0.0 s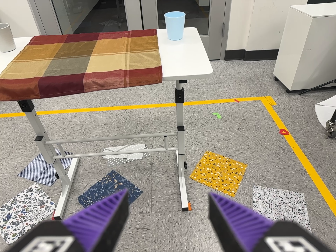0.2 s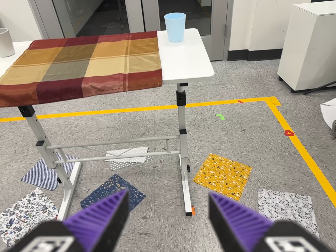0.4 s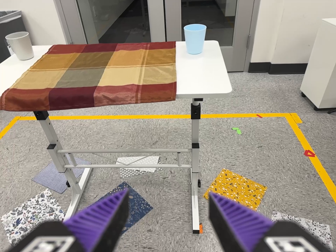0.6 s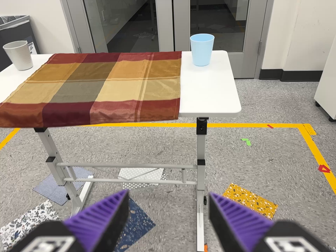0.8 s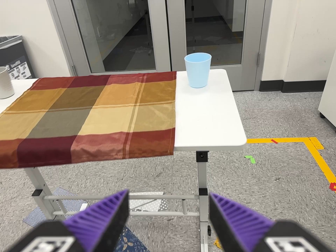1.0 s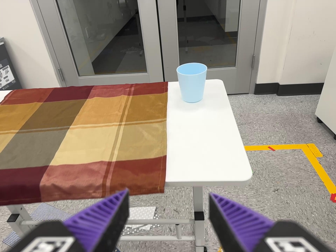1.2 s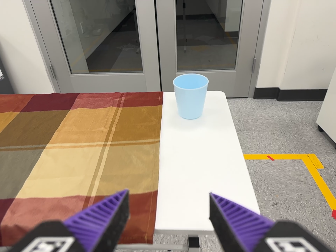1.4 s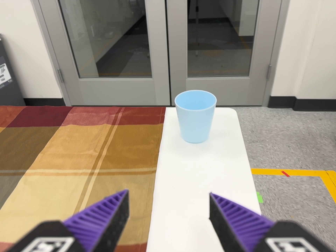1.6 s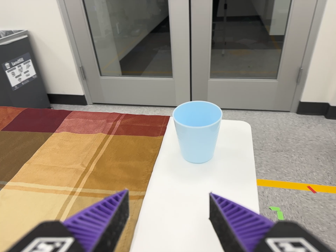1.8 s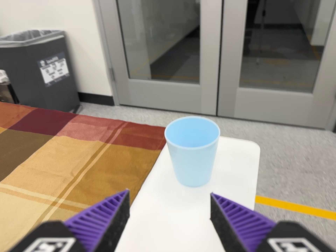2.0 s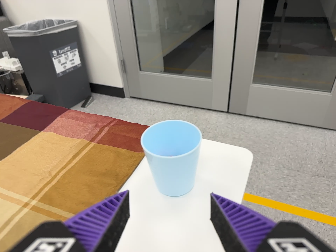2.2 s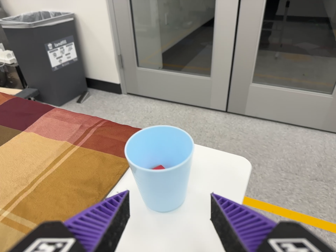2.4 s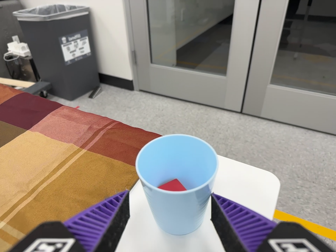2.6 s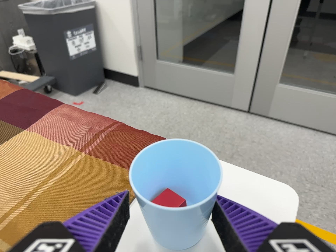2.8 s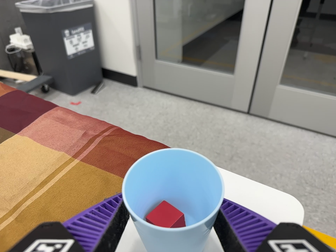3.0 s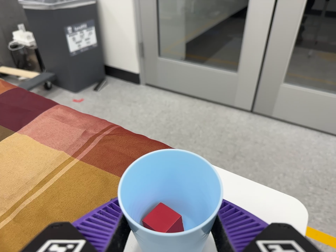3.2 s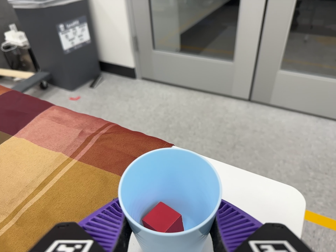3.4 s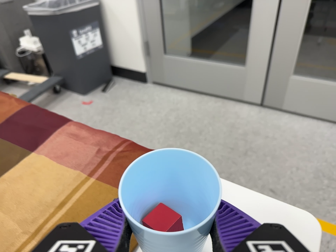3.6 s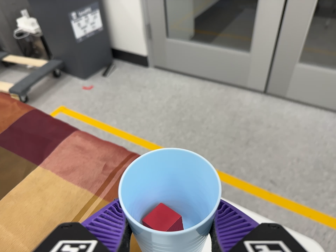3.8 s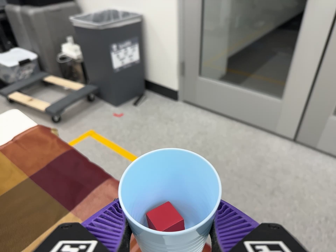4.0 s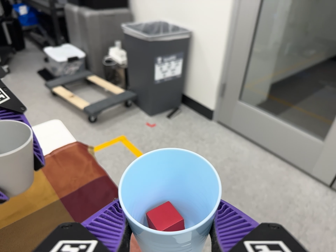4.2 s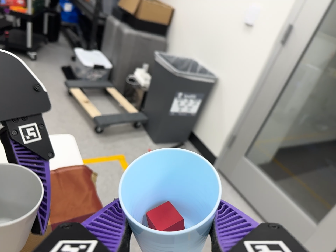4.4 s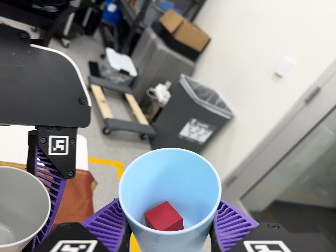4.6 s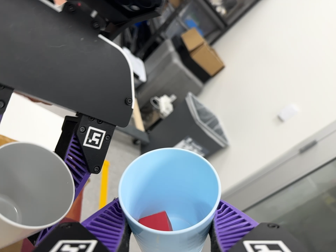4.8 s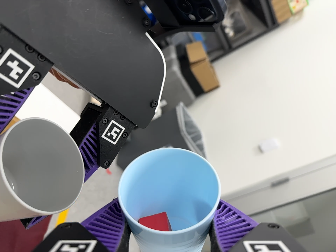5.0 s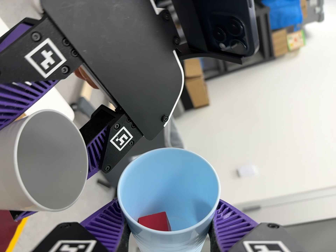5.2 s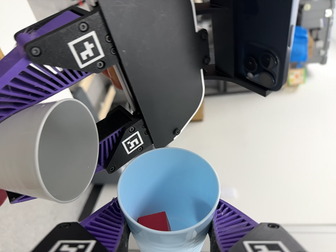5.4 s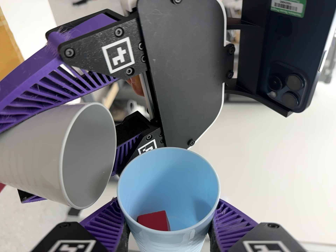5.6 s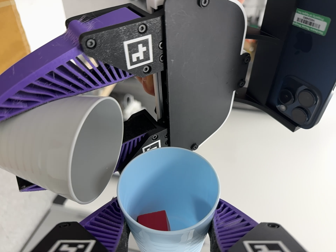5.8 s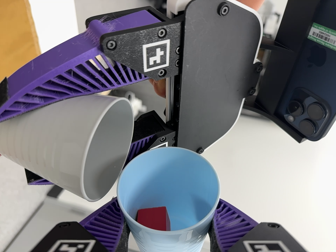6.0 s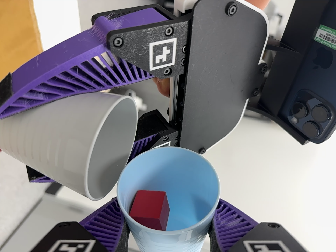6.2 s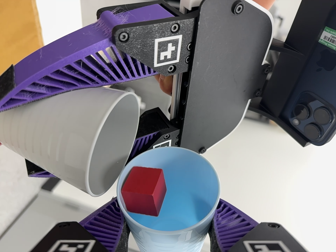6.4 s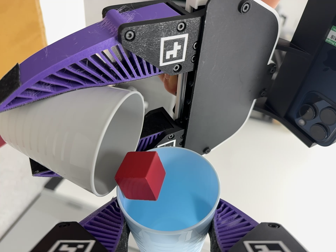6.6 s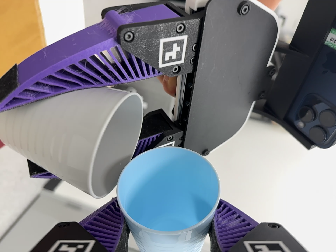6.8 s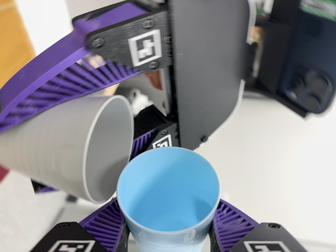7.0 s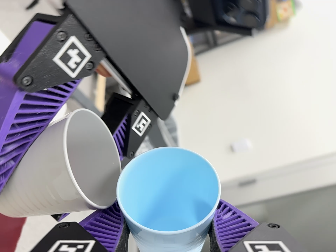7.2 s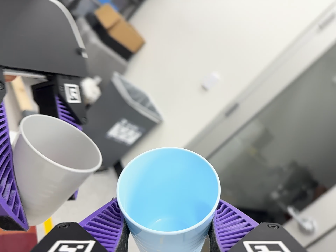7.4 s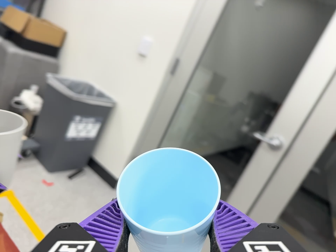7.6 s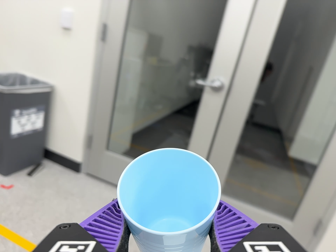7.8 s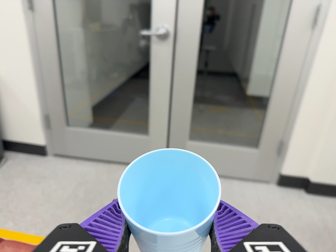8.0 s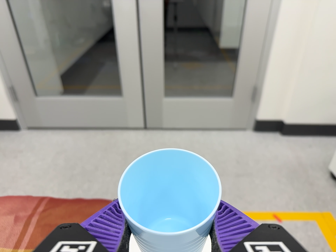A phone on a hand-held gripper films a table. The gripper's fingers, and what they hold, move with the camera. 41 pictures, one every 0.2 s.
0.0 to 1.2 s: The camera travels forward and toward the top of its view, about 40 cm, so what stands in front looms larger.
1.2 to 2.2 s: The camera pans to its left by about 20 degrees. It travels forward, to its right and toward the top of its view, about 32 cm, so what stands in front looms larger. It rolls about its line of sight by about 15 degrees, and the scene rotates clockwise.
2.2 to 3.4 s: The camera travels forward and toward the top of its view, about 10 cm, so what stands in front looms larger.
3.4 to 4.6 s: The scene slides to the right, as the camera pans about 10 degrees to its left. It travels toward the top of its view and to its left, about 32 cm, so close, fixed things drift downward. Its aim tips toward the top of its view by about 15 degrees, and the scene shifts downward. It rolls about its line of sight by about 65 degrees, and the scene rotates clockwise.
4.6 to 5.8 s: The camera pans to its right by about 15 degrees. It travels to its left, about 14 cm. It rolls about its line of sight by about 55 degrees, and the scene rotates clockwise.
5.8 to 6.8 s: The camera shifts only a little, or ends up much as it began.
6.8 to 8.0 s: The camera swings to its right by about 30 degrees, and the scene slides to the left. It travels to its right and toward the bottom of its view, about 34 cm, so close, fixed things drift to the left. Its aim tips toward the bottom of its view by about 40 degrees, and the scene shifts upward. It rolls about its line of sight by about 110 degrees, and the scene rotates counterclockwise.
The film runs forward here.
